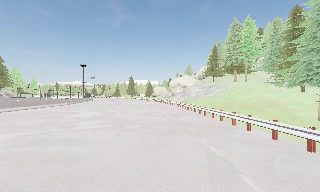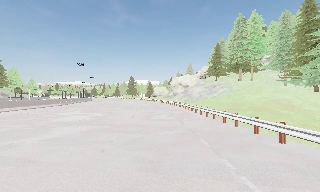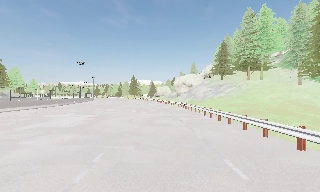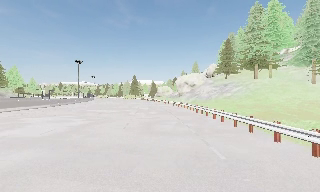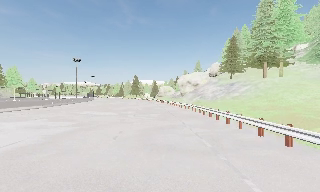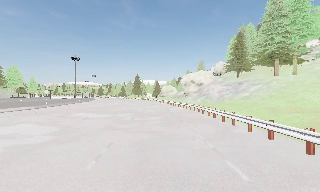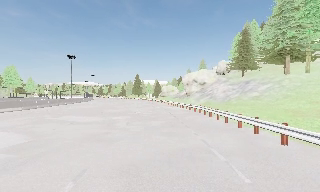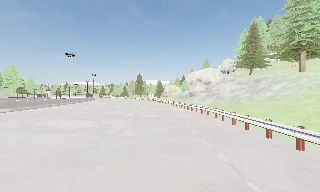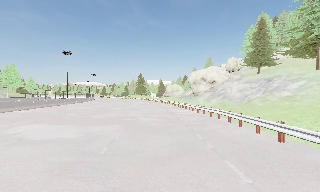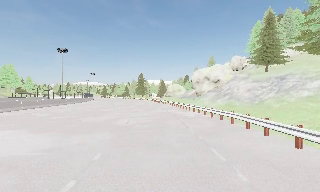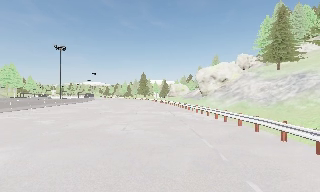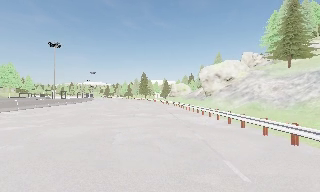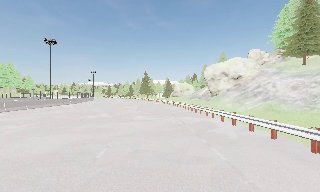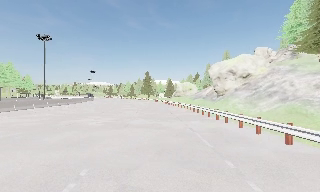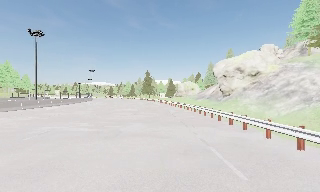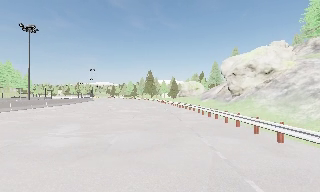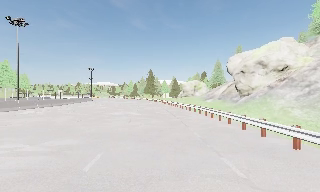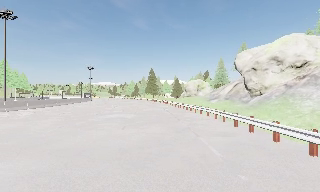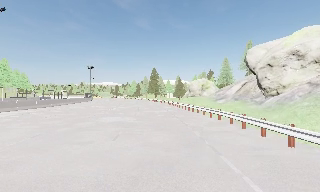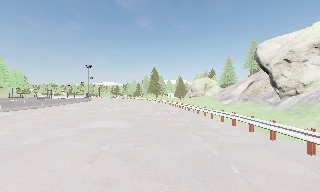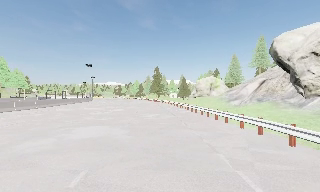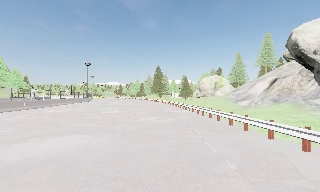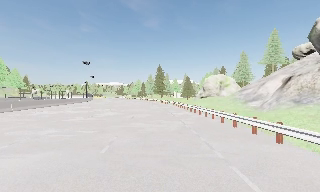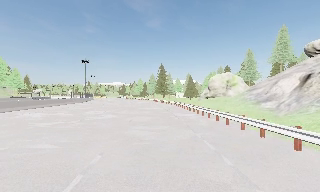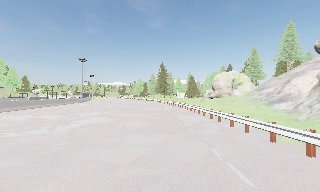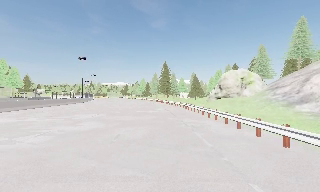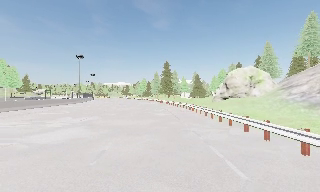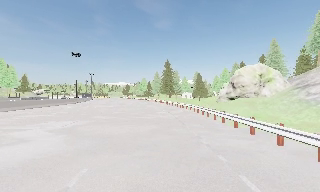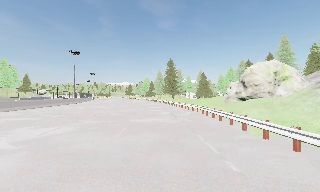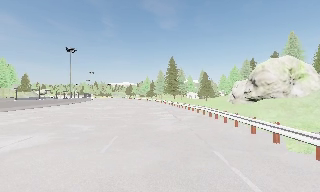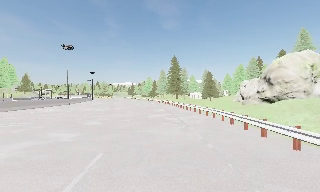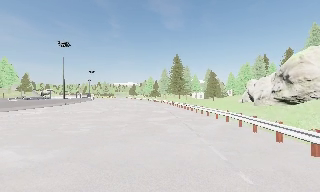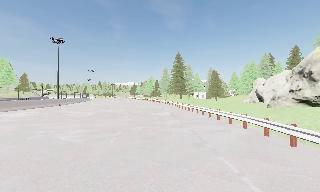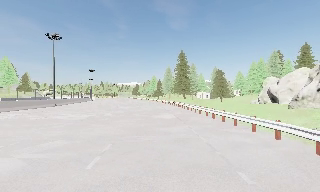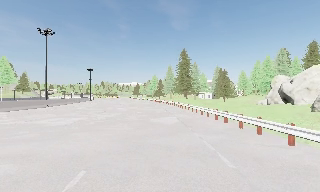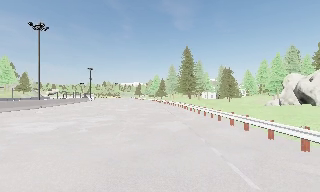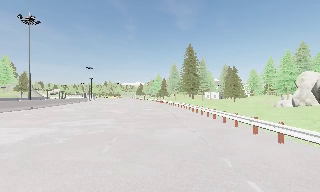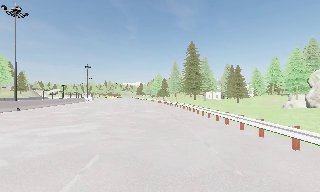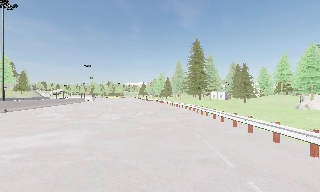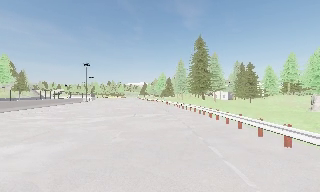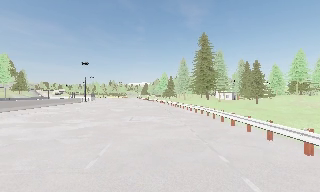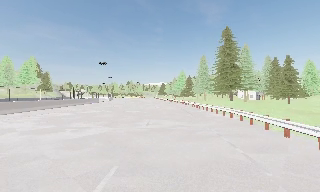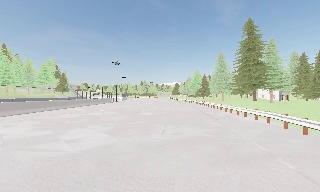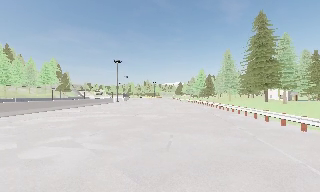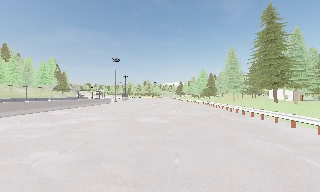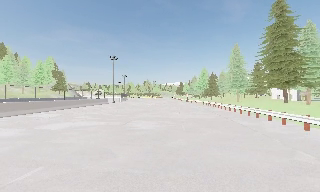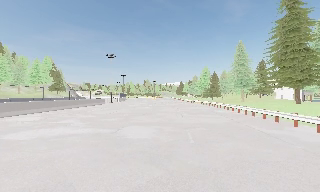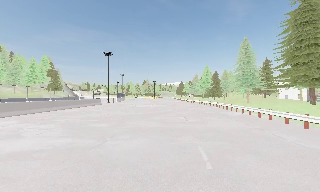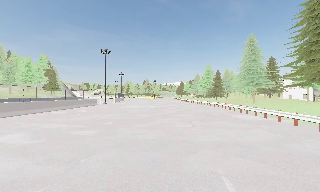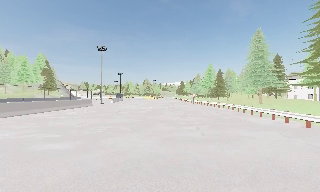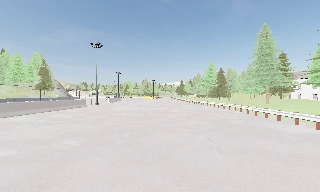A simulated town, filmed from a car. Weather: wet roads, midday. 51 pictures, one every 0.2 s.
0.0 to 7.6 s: The scene slides to the right, as the camera pans about 20 degrees to its left. It travels forward, about 80 m, so what stands in front looms larger.
7.6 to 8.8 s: The scene slides to the right, as the camera pans about 15 degrees to its left. It travels forward, about 13 m, so what stands in front looms larger.
8.8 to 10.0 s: The camera travels forward, about 13 m, so what stands in front looms larger.
The film runs forward here.
